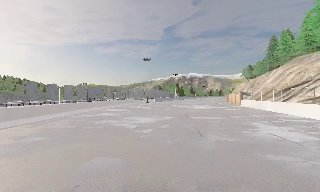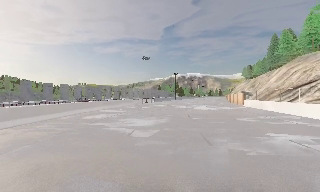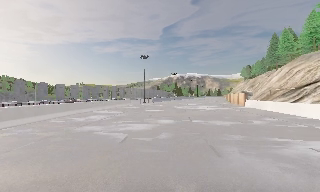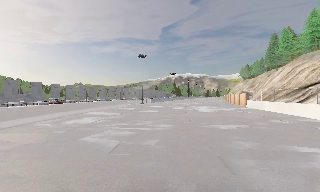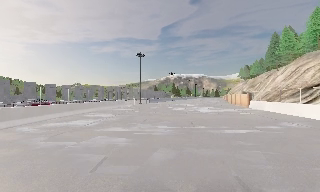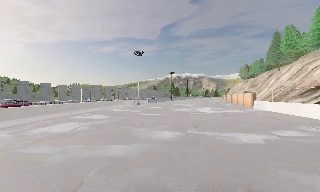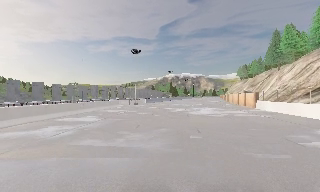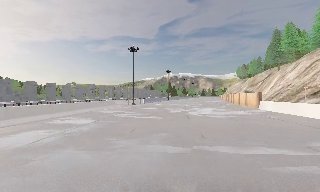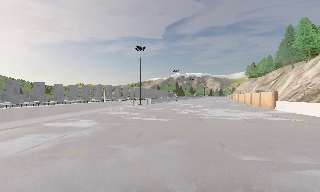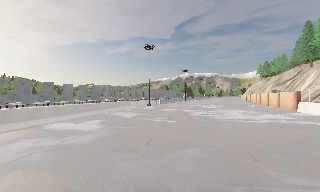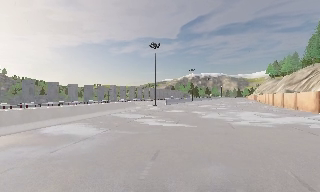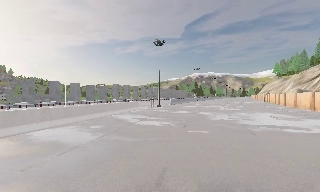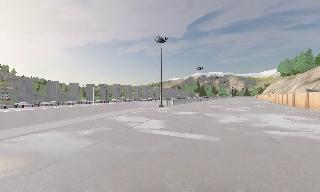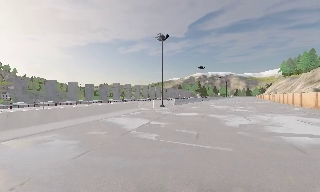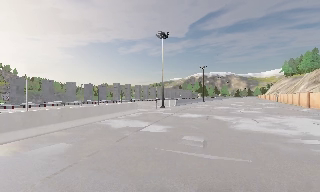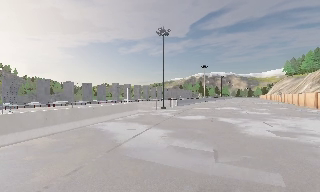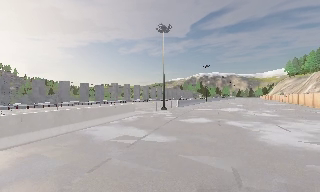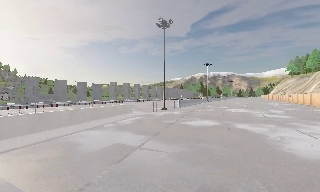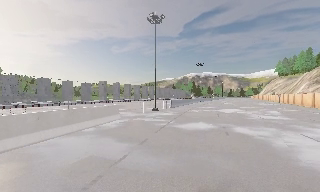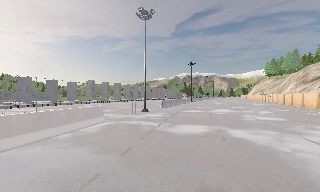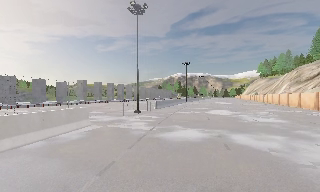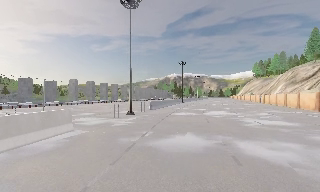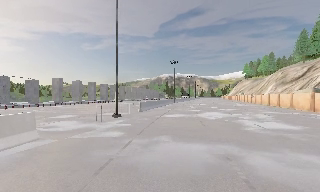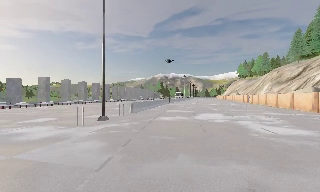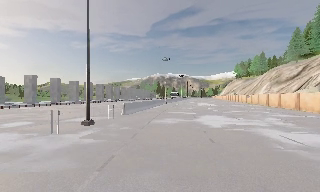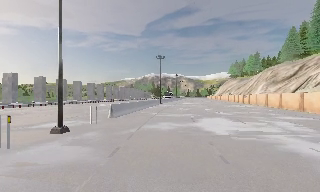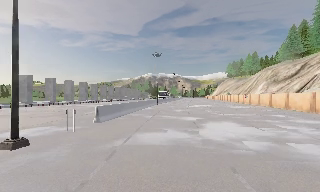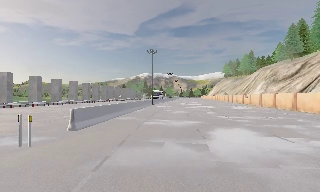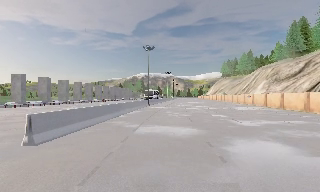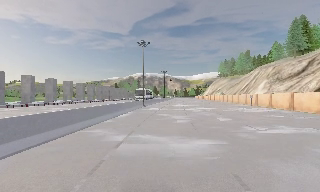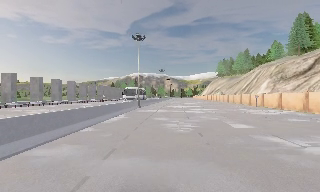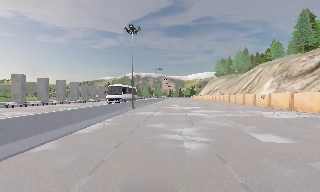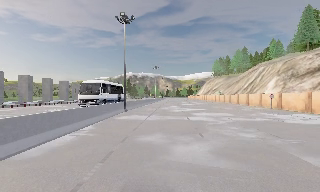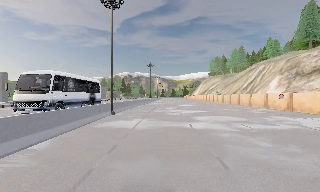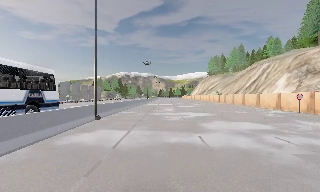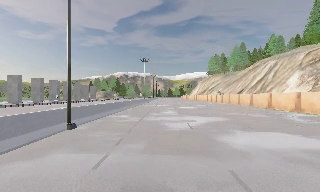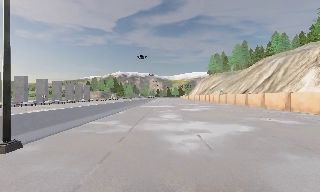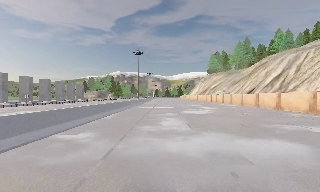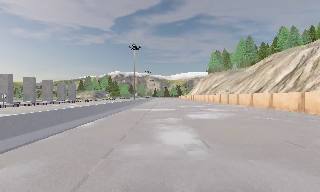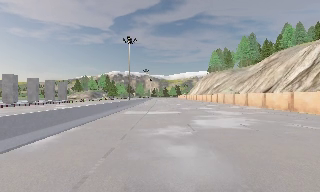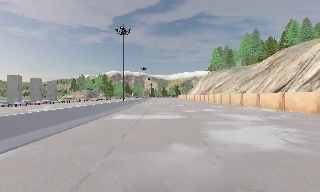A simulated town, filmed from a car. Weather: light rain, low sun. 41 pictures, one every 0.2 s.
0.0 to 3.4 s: The camera travels forward, about 20 m, so what stands in front looms larger.
3.4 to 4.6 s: The scene slides to the left, as the camera pans about 15 degrees to its right. It travels forward, about 8 m, so what stands in front looms larger.
4.6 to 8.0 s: The camera pans to its right, which is clockwise from overhead, by about 15 degrees. It travels forward, about 55 m, so what stands in front looms larger. It gains speed.
The film runs forward here.
